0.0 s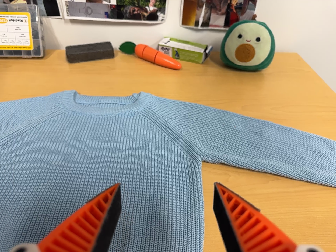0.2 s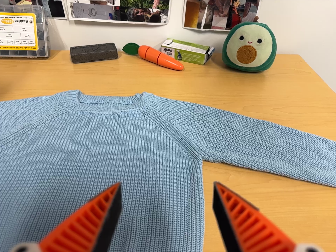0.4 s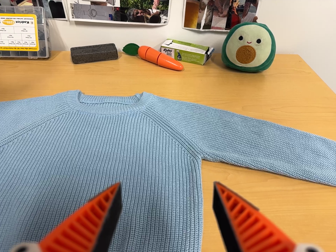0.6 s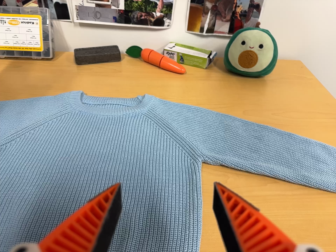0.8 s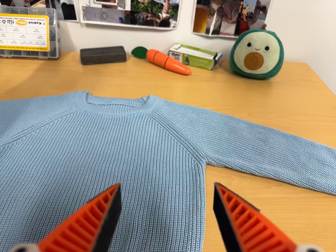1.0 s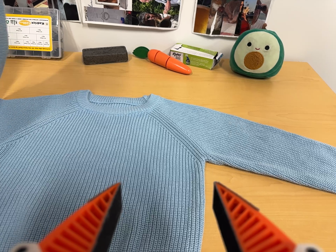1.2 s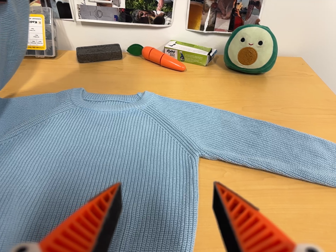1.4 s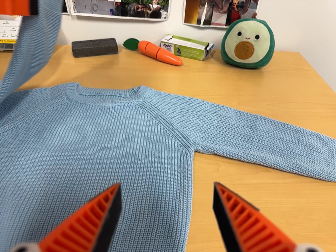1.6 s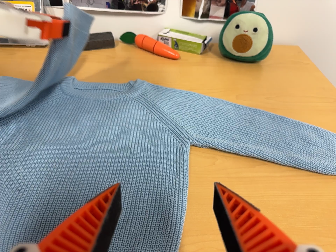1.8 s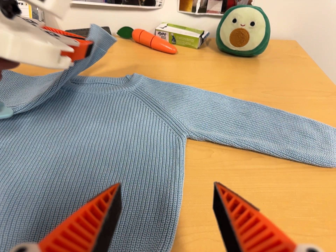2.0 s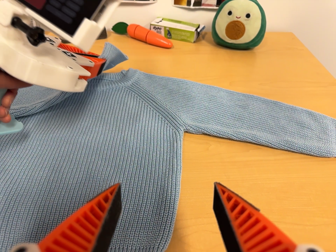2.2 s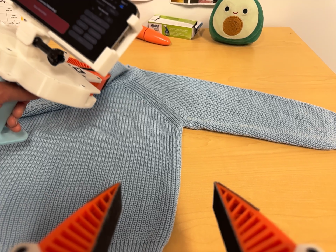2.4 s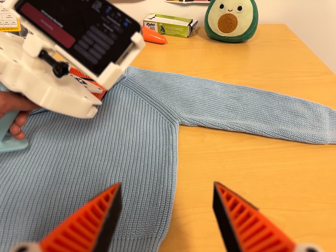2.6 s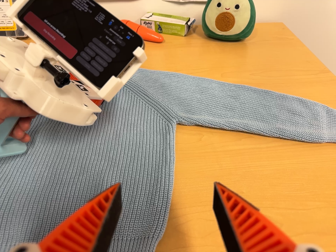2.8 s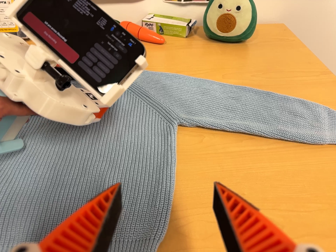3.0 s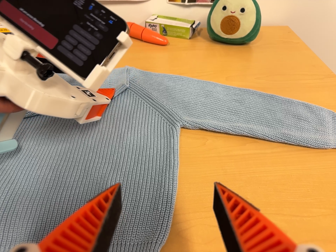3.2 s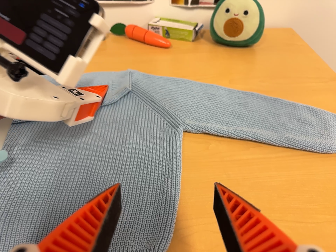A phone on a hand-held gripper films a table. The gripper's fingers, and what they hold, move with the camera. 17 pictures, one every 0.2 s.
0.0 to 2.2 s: The camera travels toward the bottom of its view and to its right, about 6 cm, so close, fixed things drift upward.
2.2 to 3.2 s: The camera keeps its place and its aim.
The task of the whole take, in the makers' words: left arm across.
The film runs forward here.
